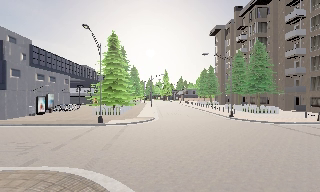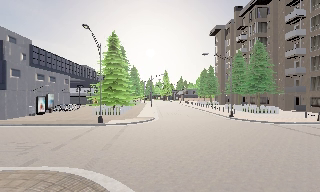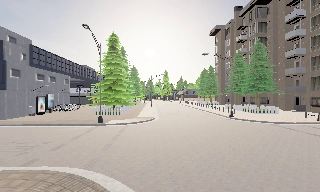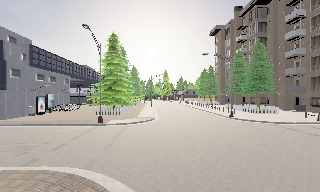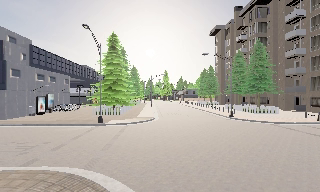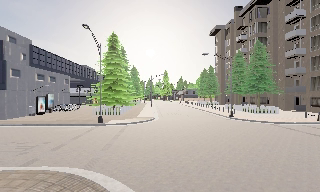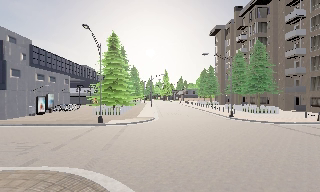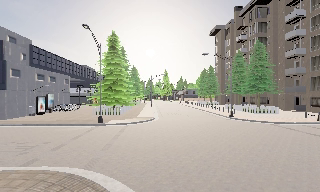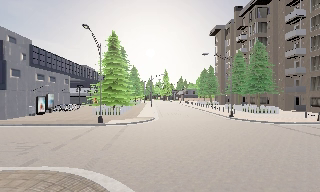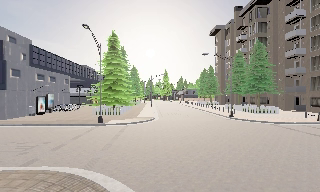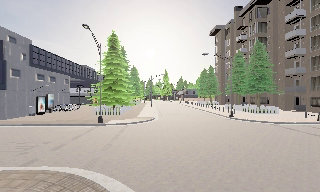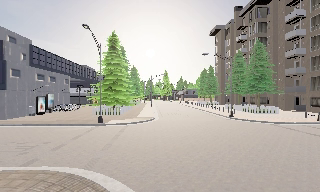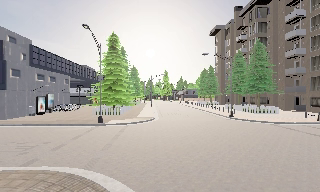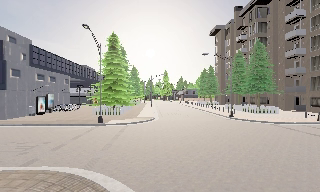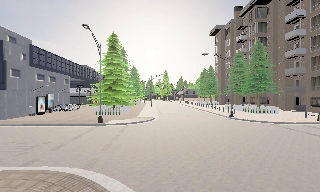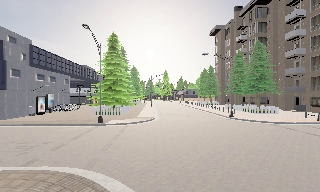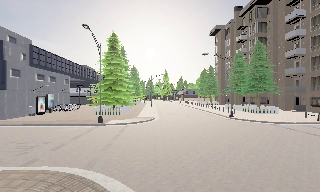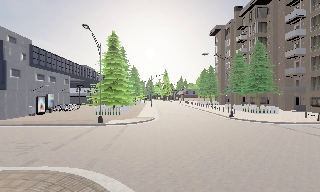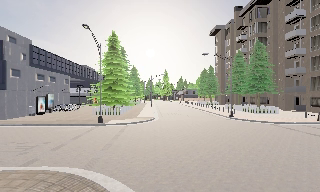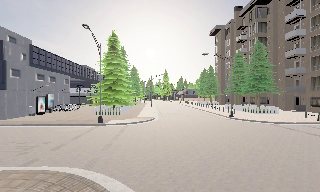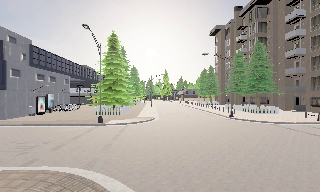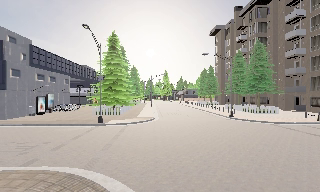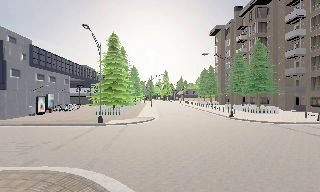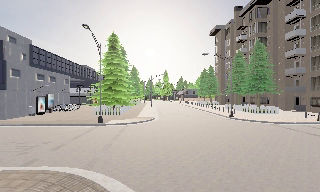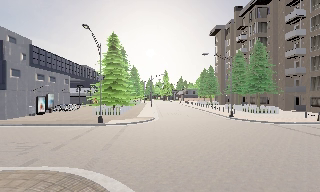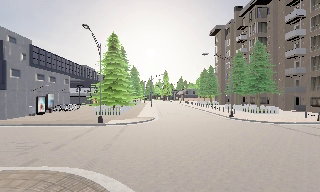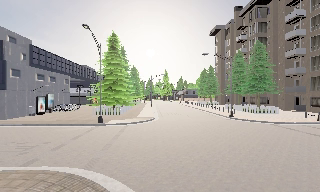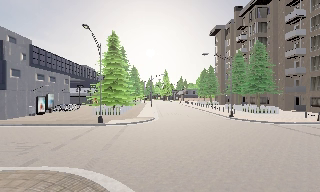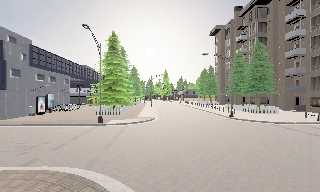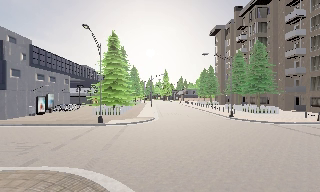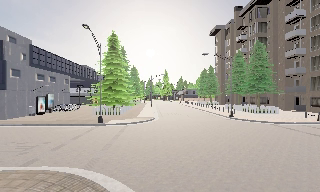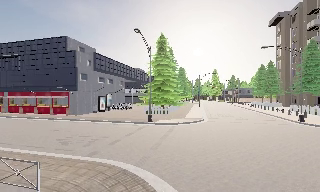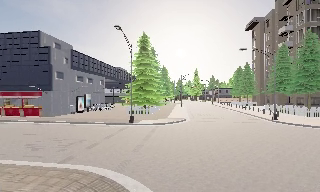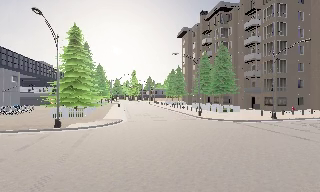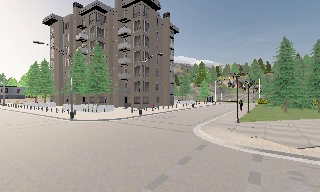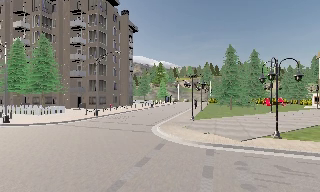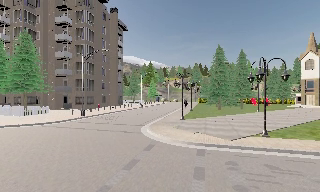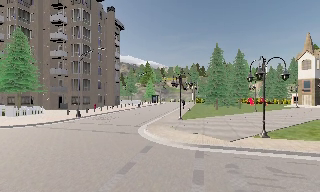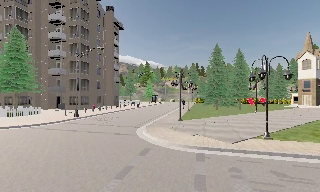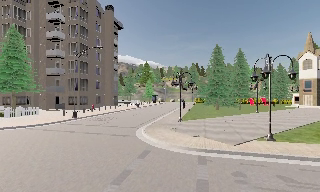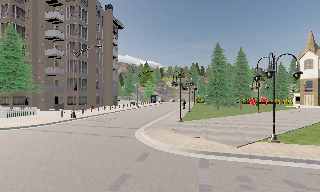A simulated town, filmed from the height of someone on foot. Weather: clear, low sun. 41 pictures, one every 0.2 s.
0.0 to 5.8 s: The camera keeps its place and its aim.
5.8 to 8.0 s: The camera swings to its right by about 75 degrees, and the scene slides to the left. It travels forward, about 3 m.
The film runs forward here.
